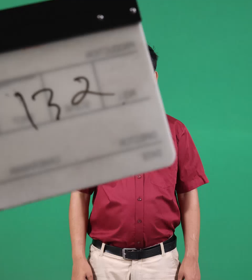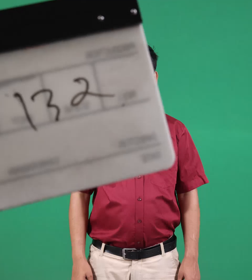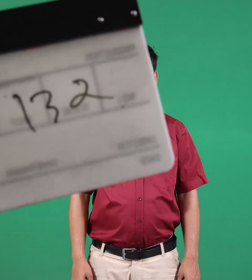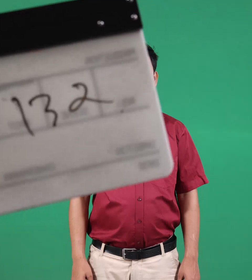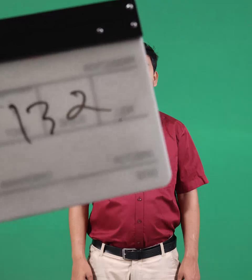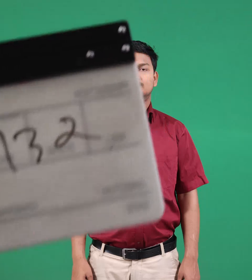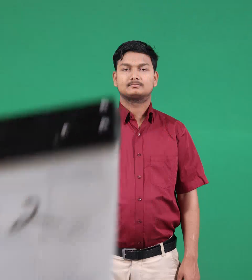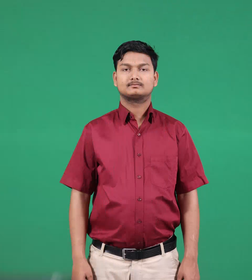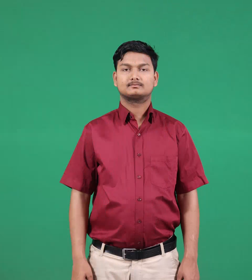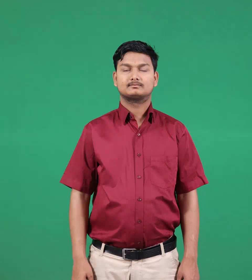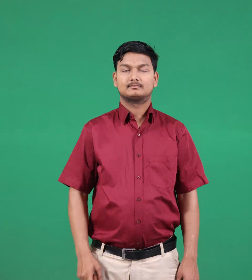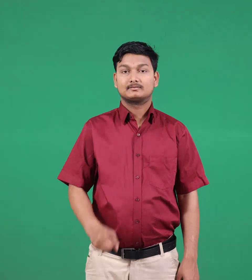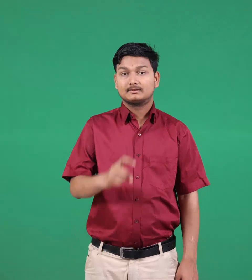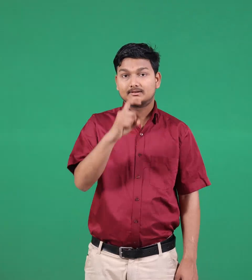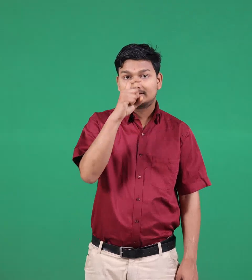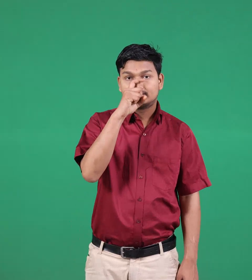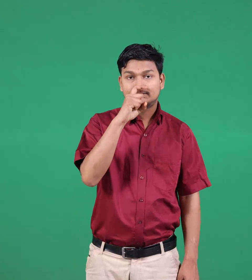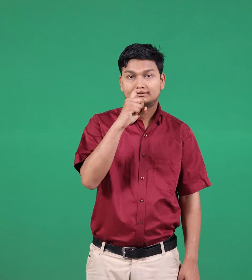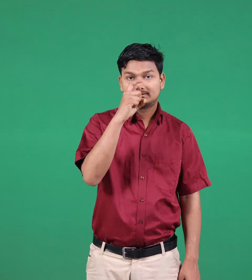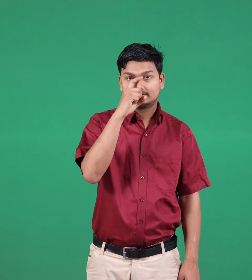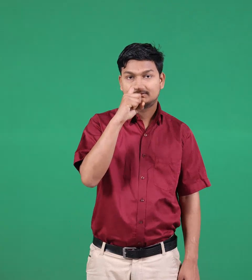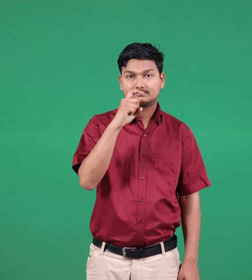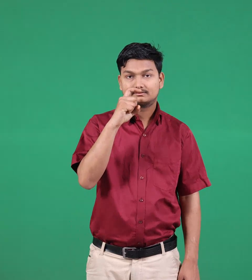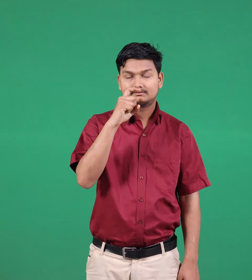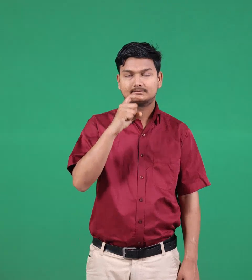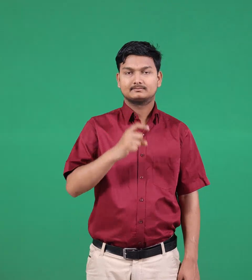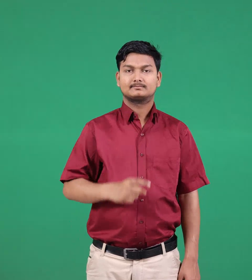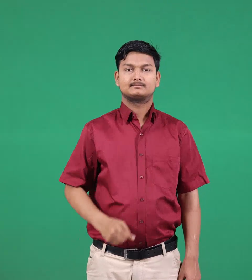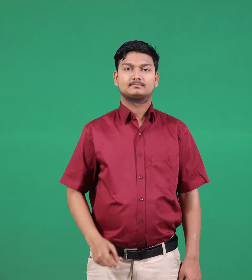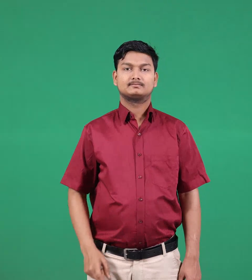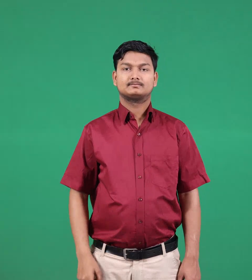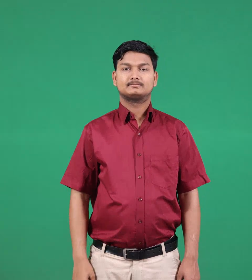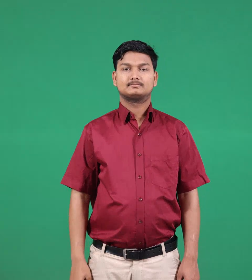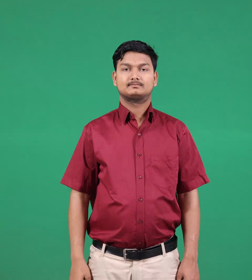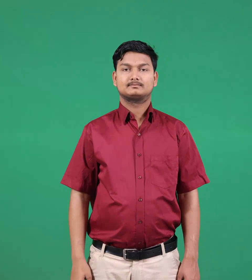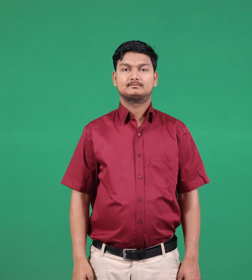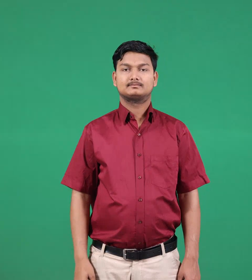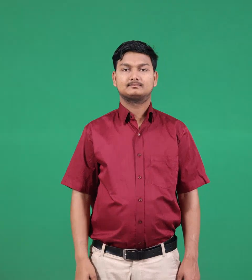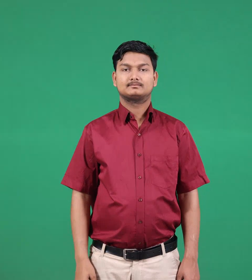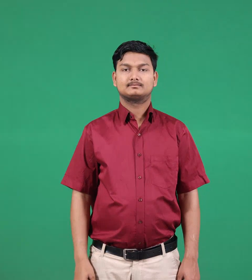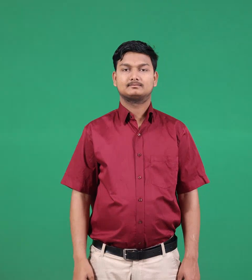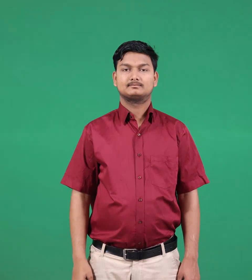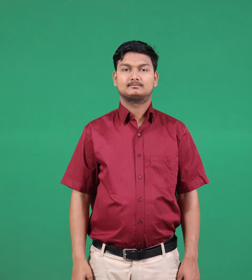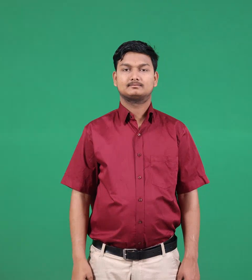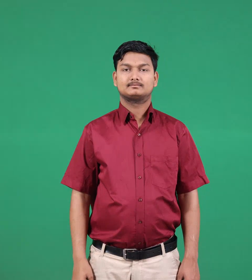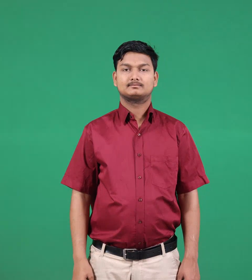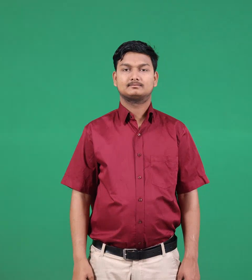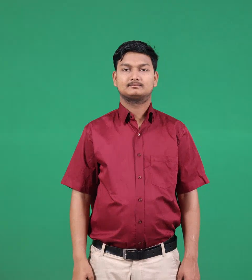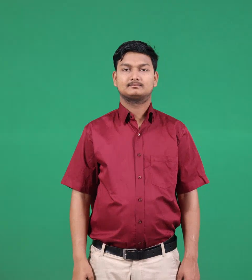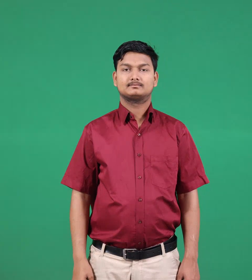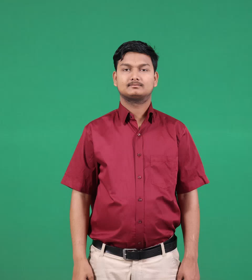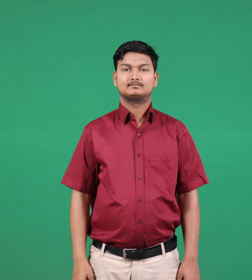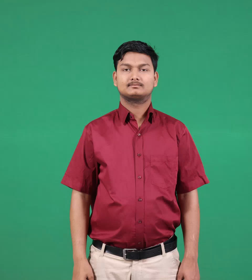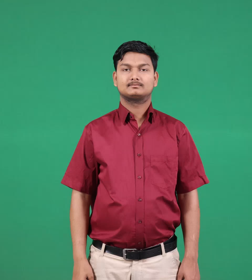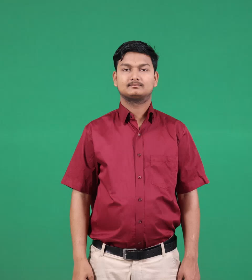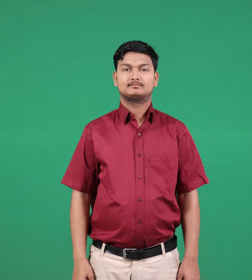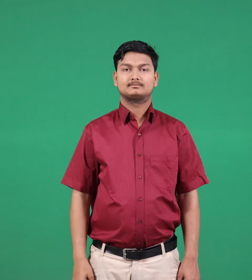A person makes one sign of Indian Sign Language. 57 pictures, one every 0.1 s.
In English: blue
